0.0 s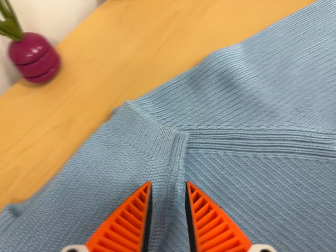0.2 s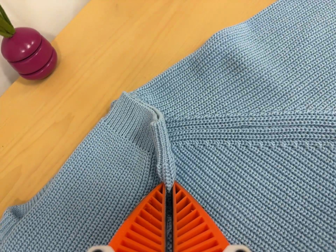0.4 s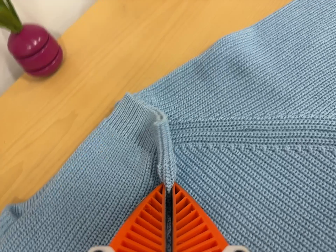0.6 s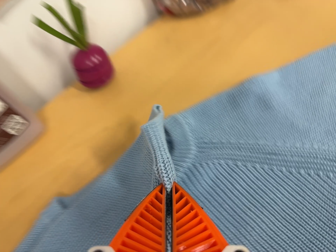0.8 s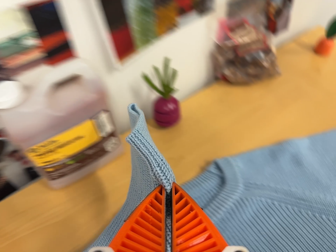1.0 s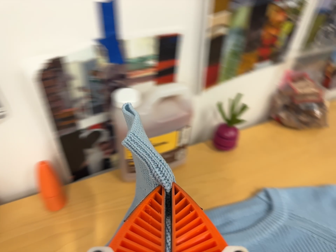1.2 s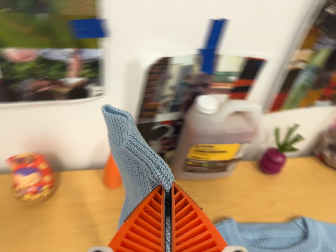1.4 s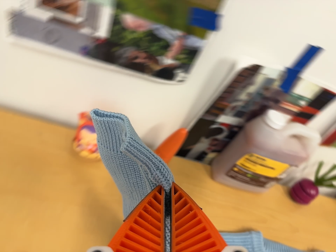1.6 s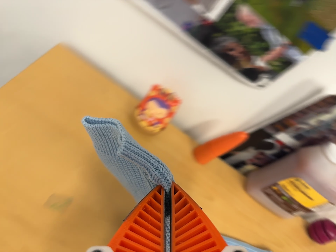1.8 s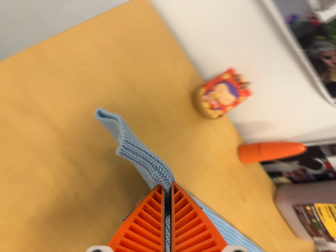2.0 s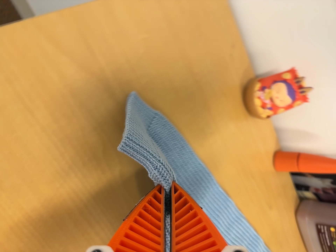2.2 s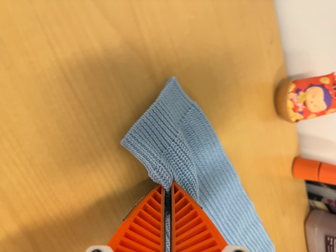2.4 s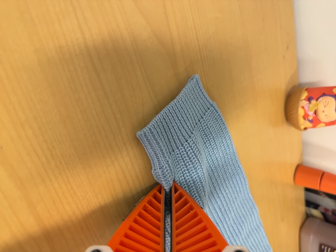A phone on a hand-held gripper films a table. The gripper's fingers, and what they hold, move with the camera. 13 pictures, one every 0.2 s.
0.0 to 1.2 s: The camera swings to its left by about 10 degrees, and the scene slides to the right. It travels to its left and backward, about 40 cm, so close, fixed things drift to the right. Its aim tips toward the top of its view by about 20 degrees, and the scene shifts downward. It rolls about its line of sight by about 40 degrees, and the scene rotates clockwise.
1.2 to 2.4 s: The camera travels to its left, about 40 cm, so close, fixed things drift to the right. Its aim tips toward the bottom of its view by about 10 degrees, and the scene shifts upward. It rolls about its line of sight by about 75 degrees, and the scene rotates clockwise.
The film runs backward here.
